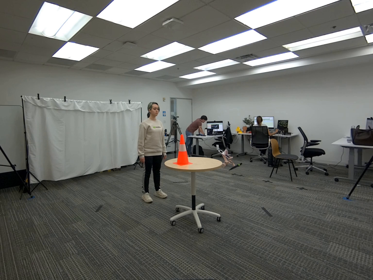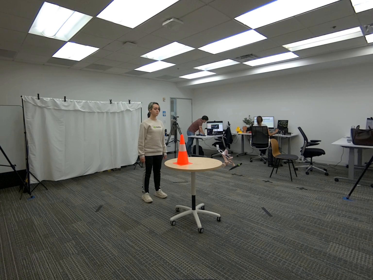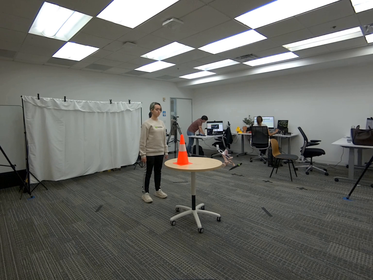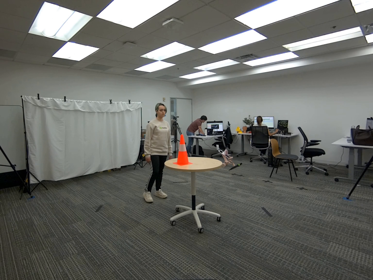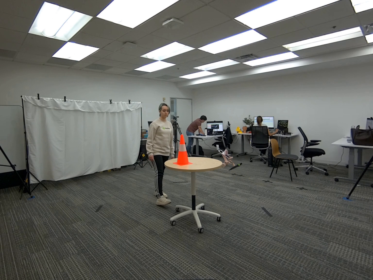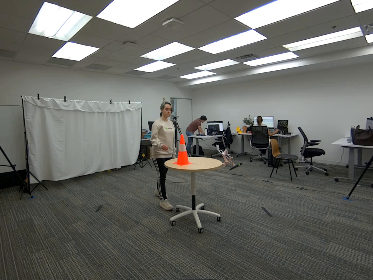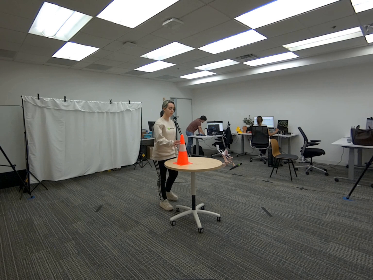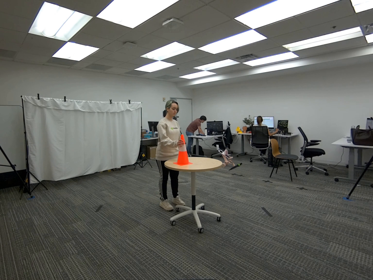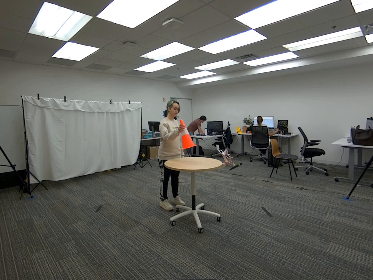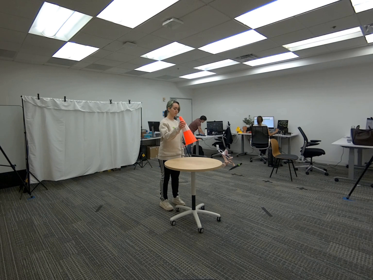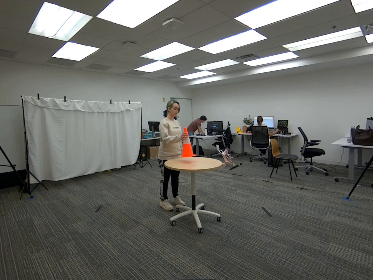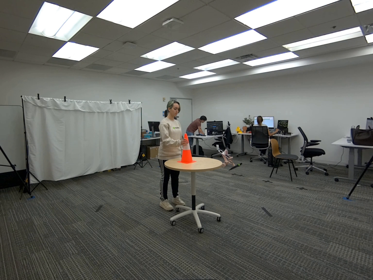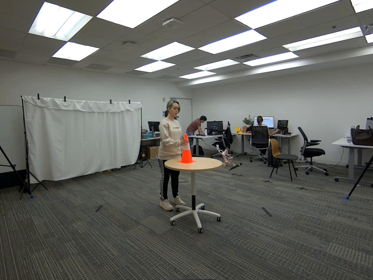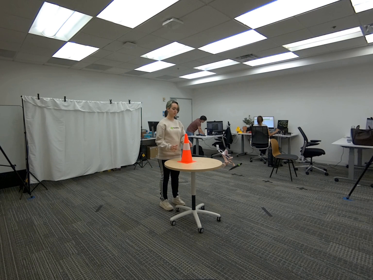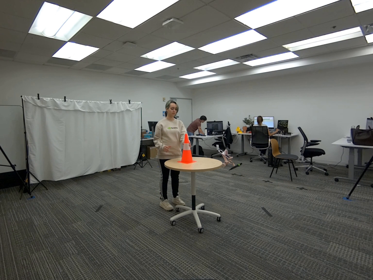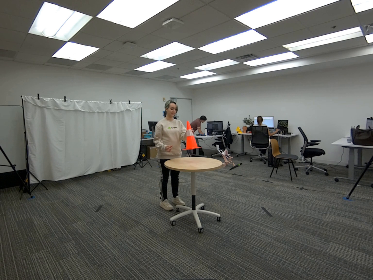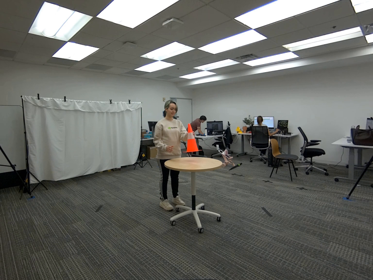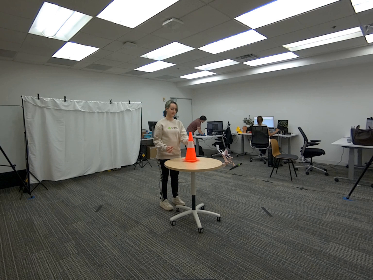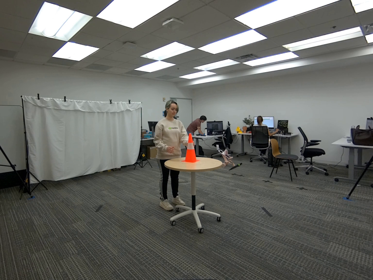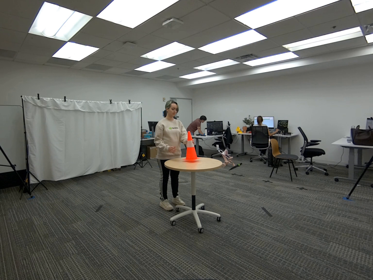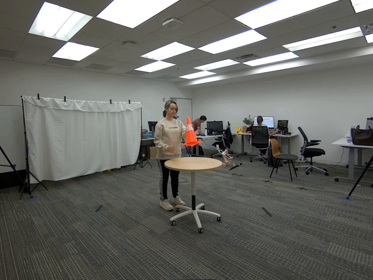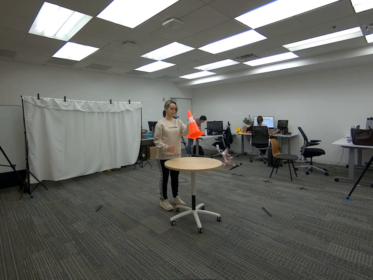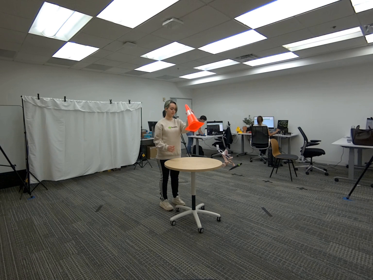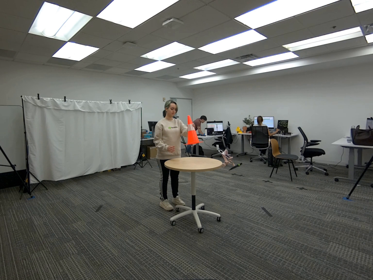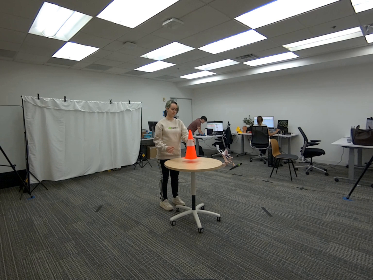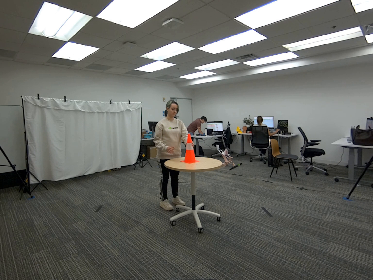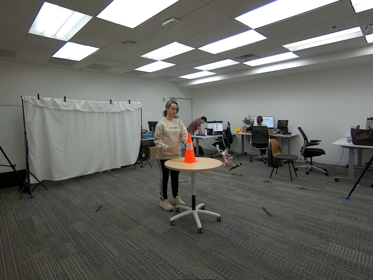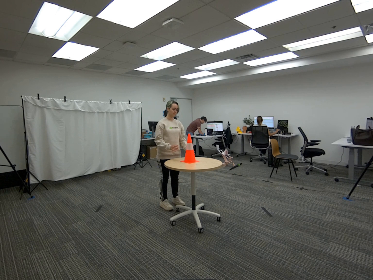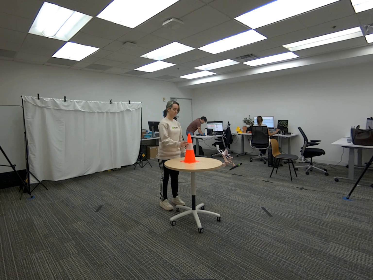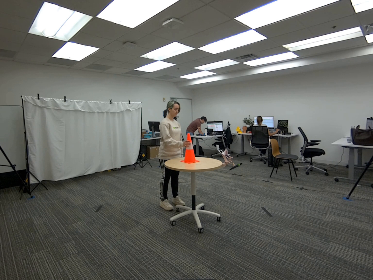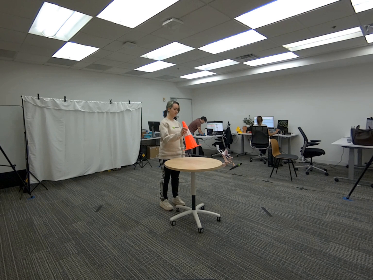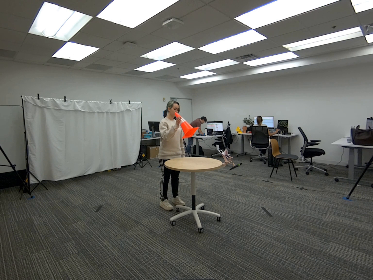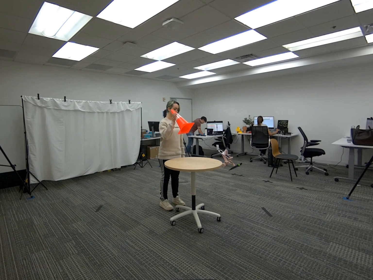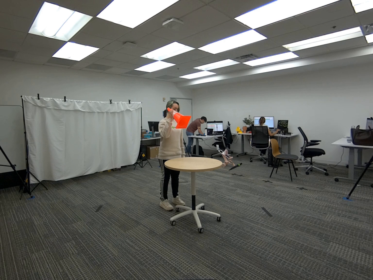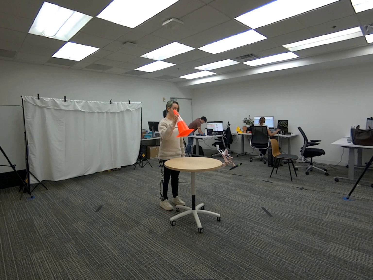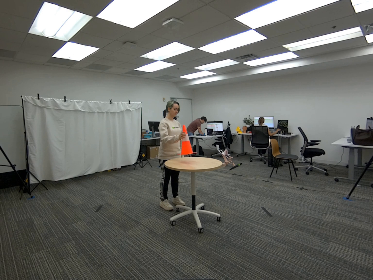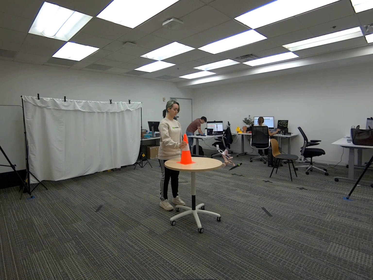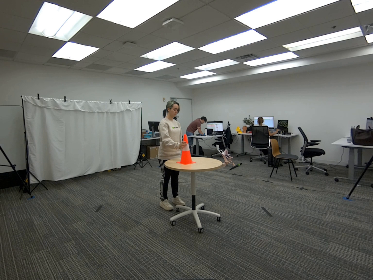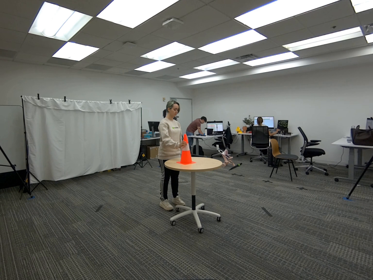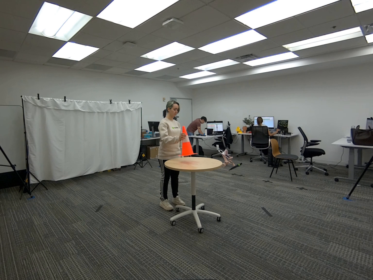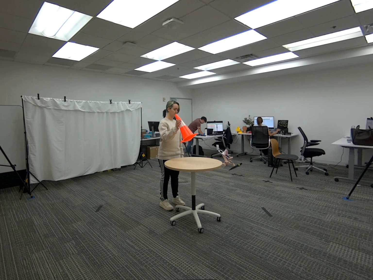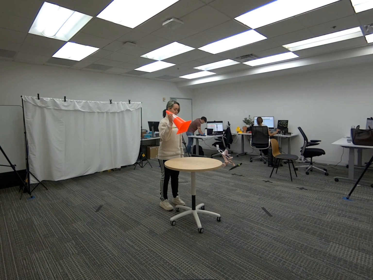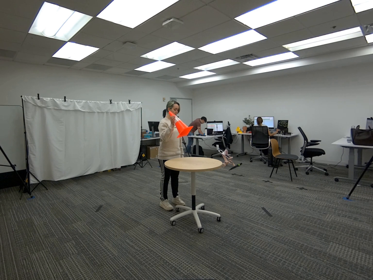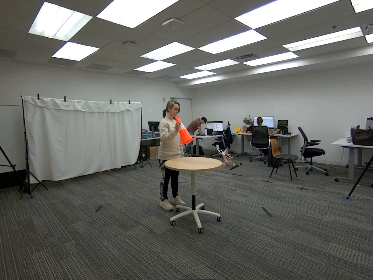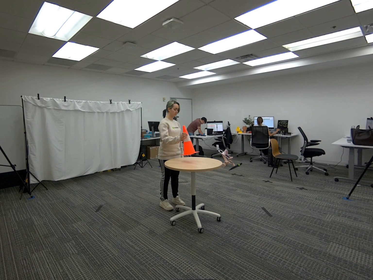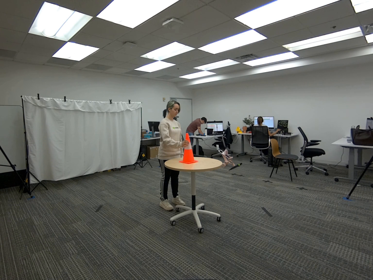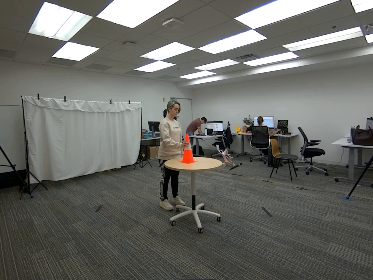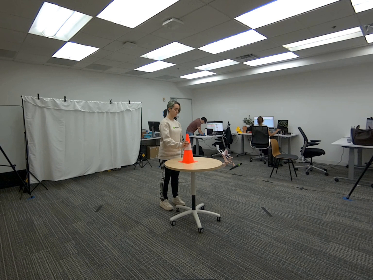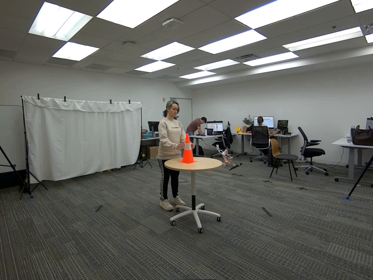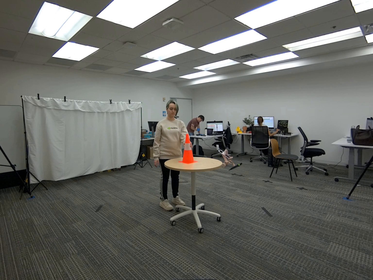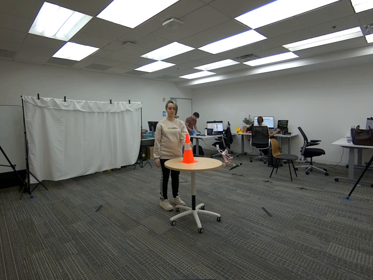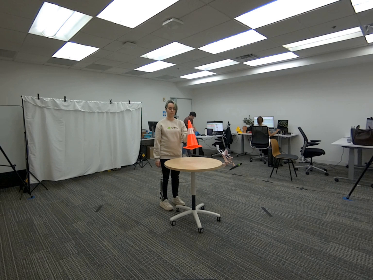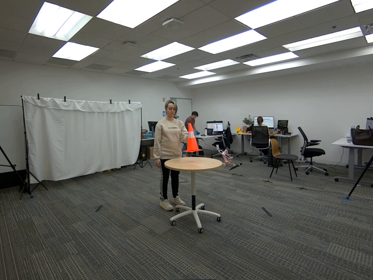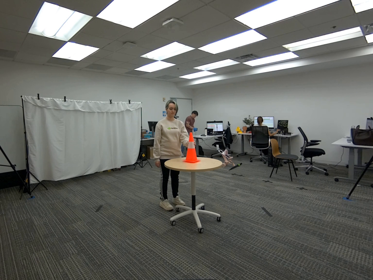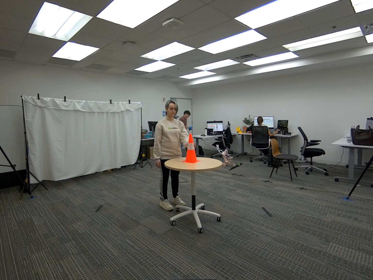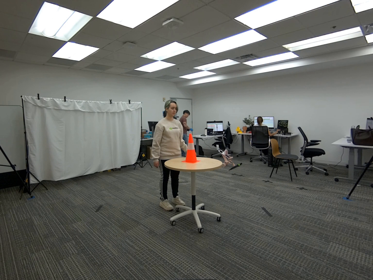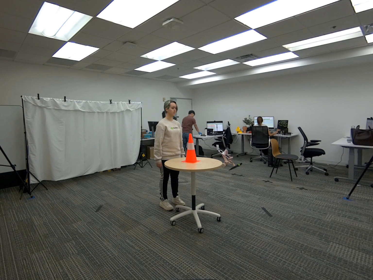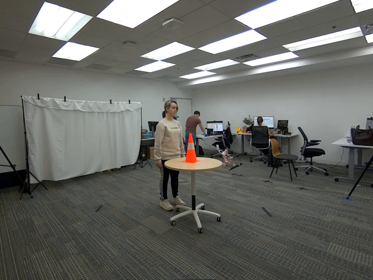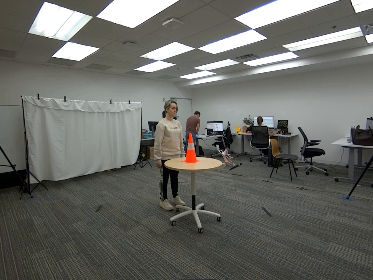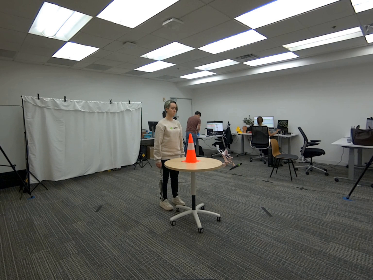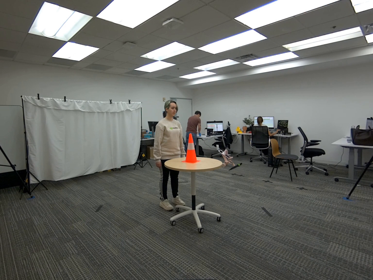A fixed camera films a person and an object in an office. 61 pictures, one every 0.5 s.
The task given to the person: Walk to the traffic cone on the round table, pick and place the cone on the table until finish.
